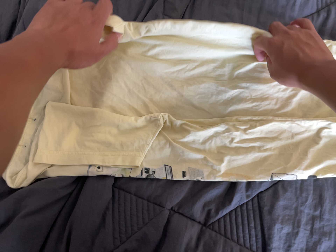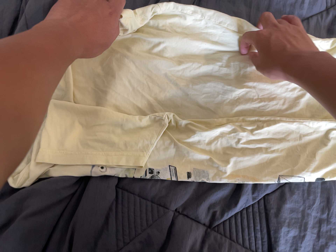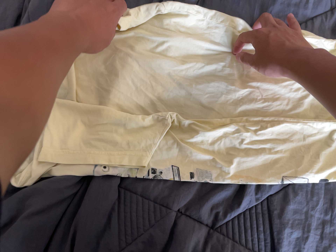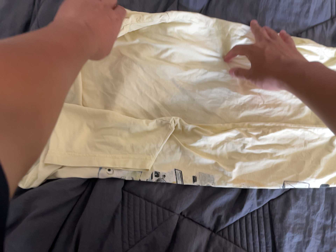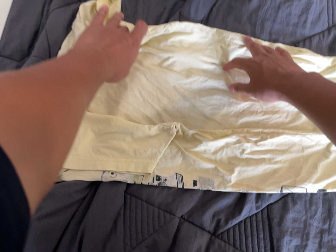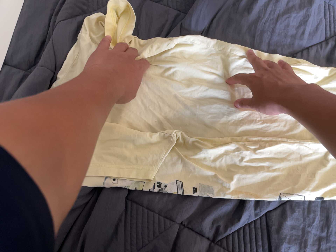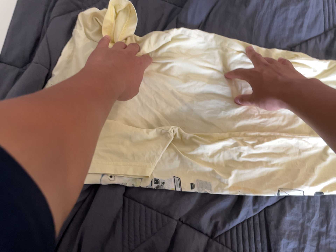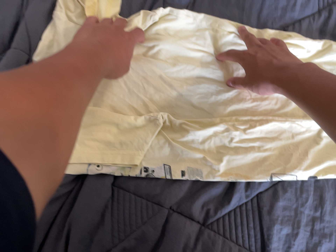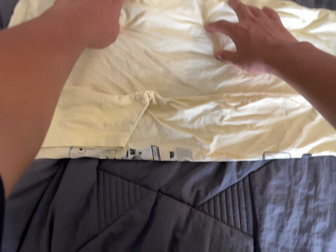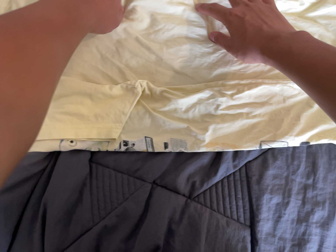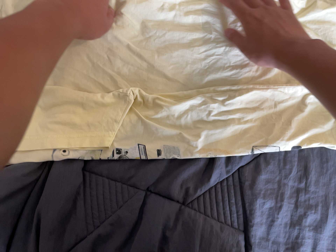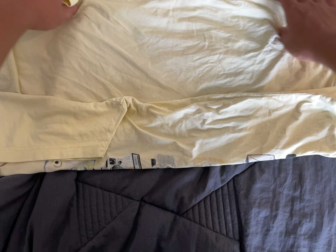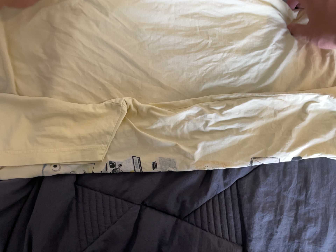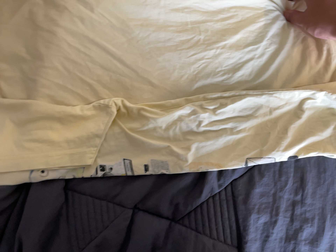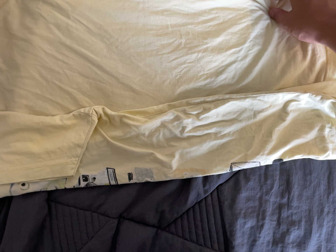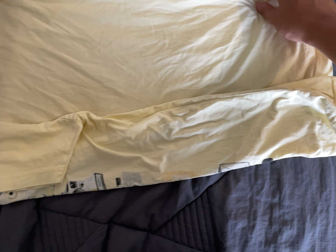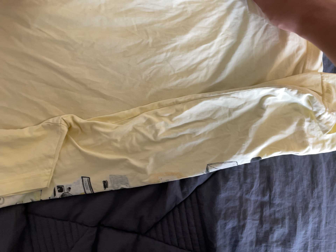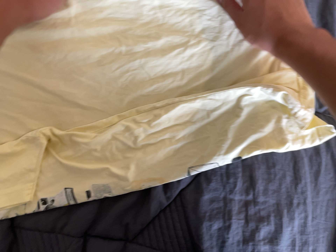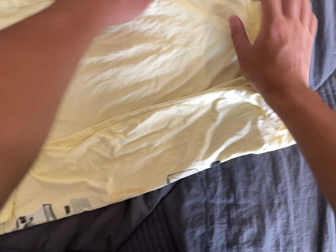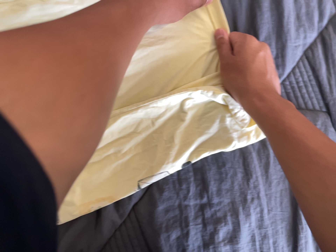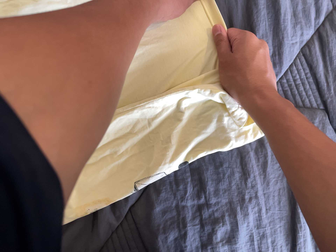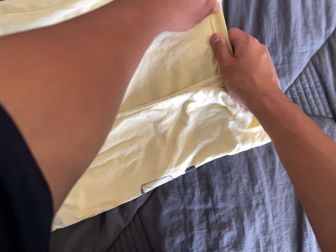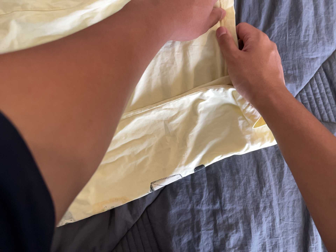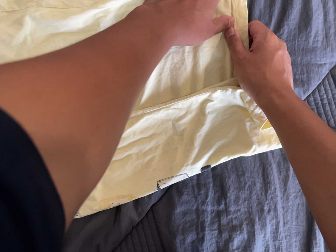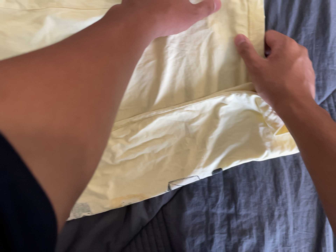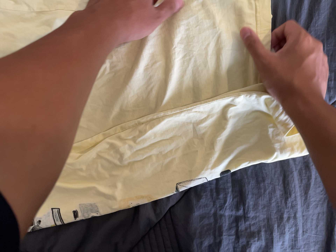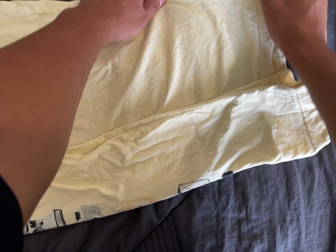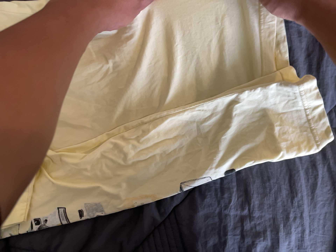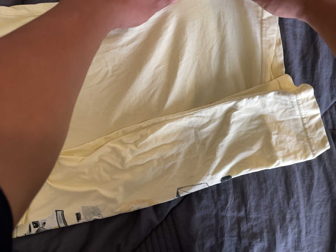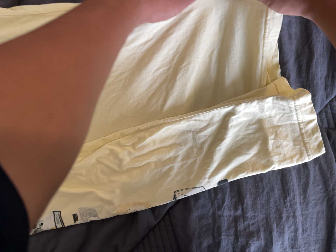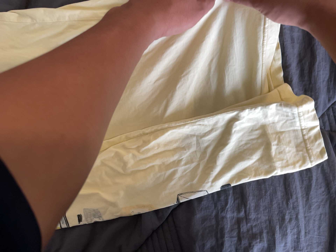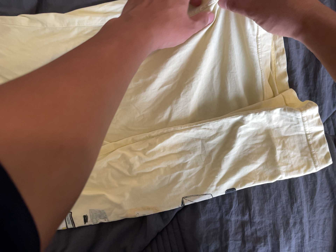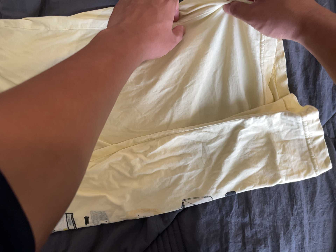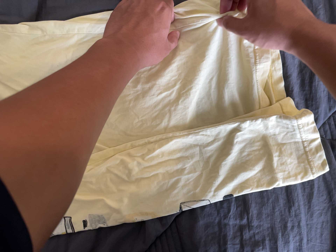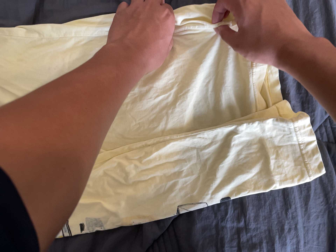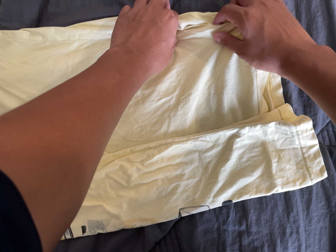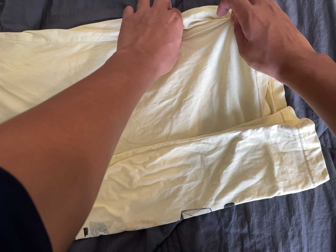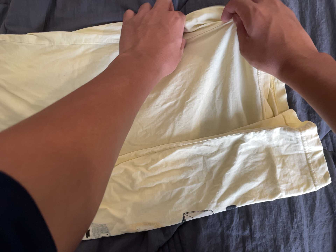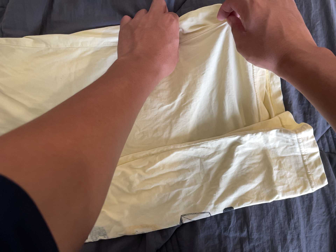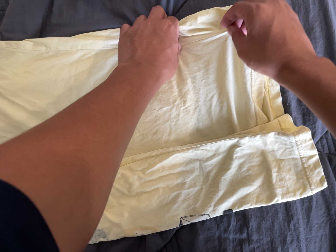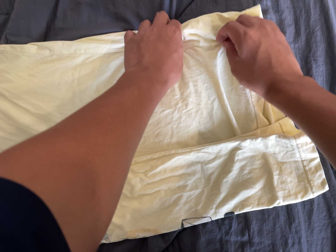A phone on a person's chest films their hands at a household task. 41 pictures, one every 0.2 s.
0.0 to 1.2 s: The camera shifts only a little, or ends up much as it began.
1.2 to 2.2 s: The camera travels forward and to its right, about 8 cm, so what stands in front looms larger. Its aim tips toward the bottom of its view by about 10 degrees, and the scene shifts upward.
2.2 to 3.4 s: The camera travels to its right and toward the top of its view, about 14 cm, so close, fixed things drift to the left. It rolls about its line of sight by about 10 degrees, and the scene rotates counterclockwise.
3.4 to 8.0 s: The camera shifts only a little, or ends up much as it began.
The film runs backward here.
